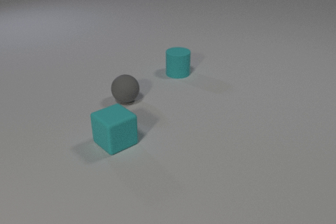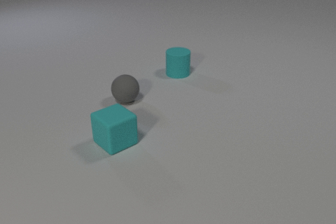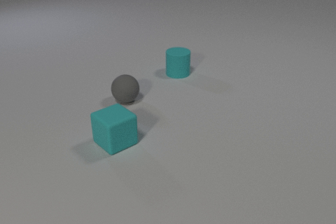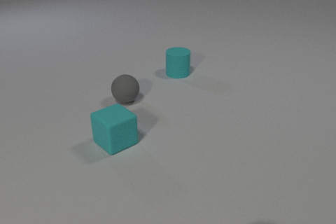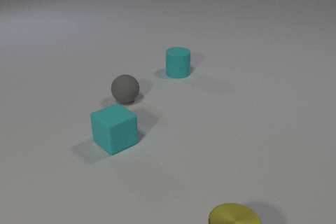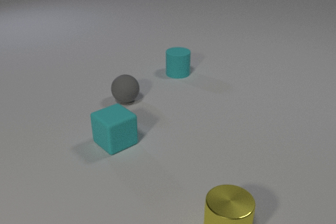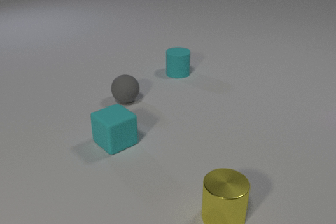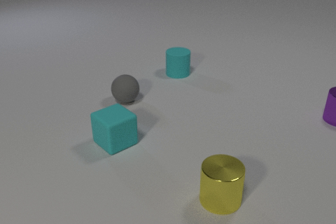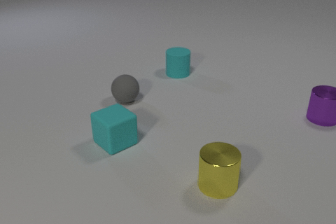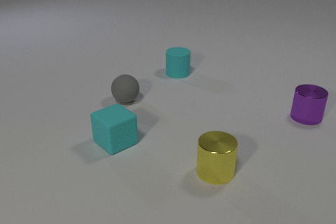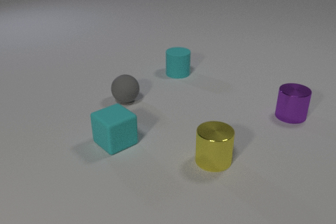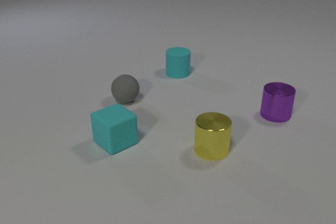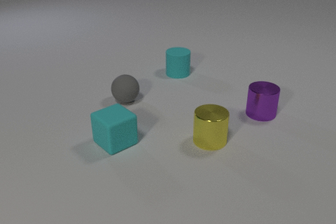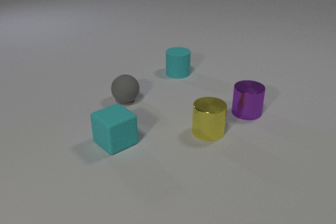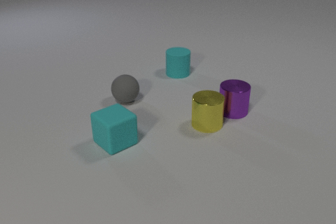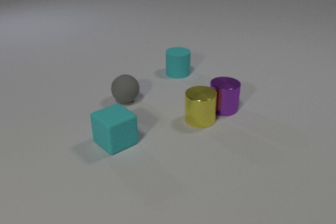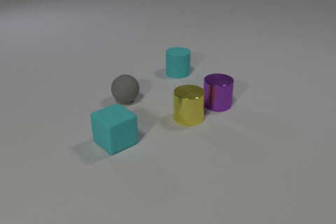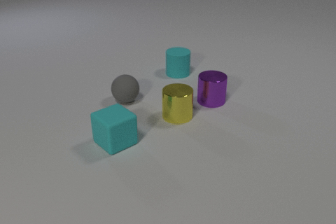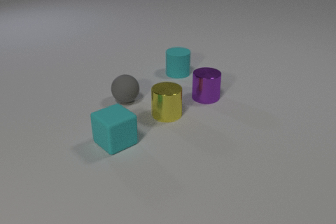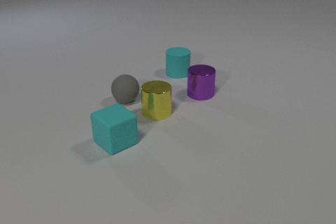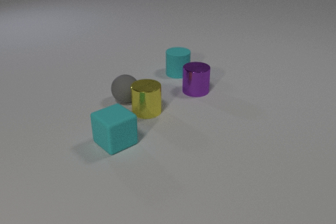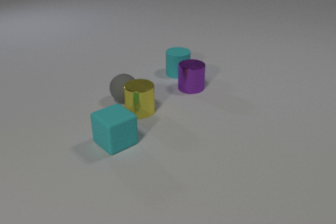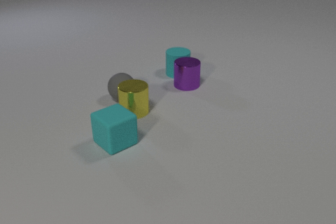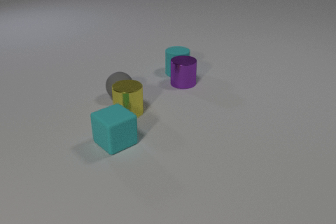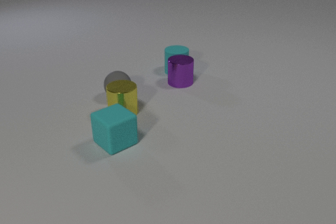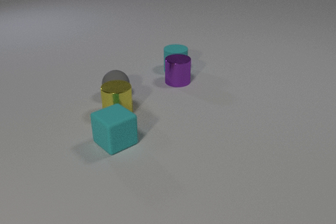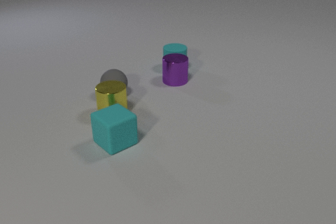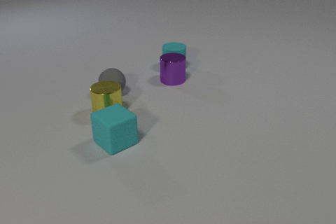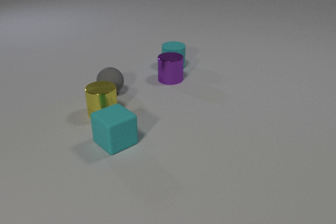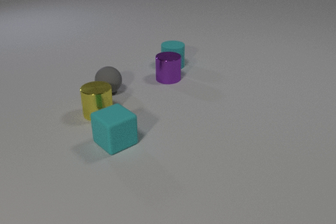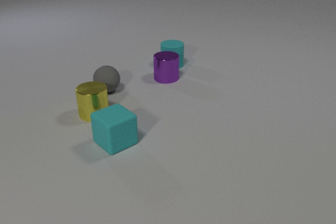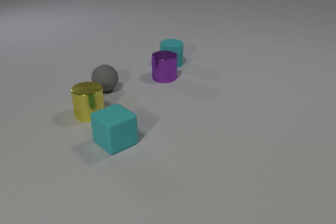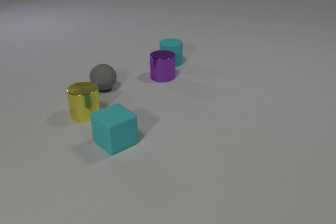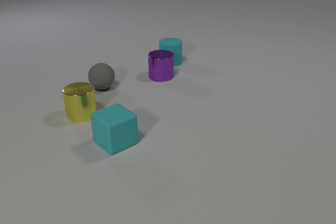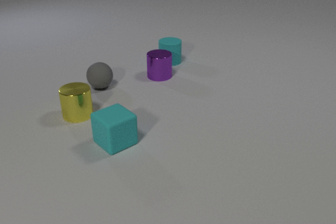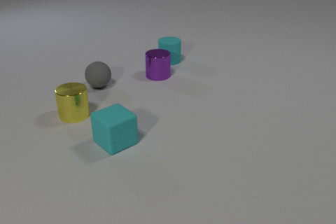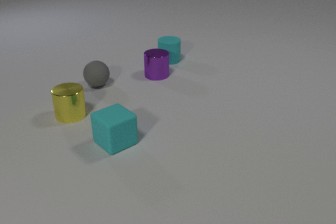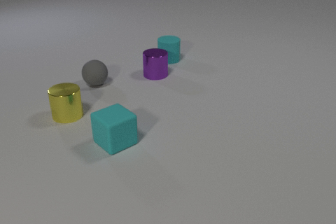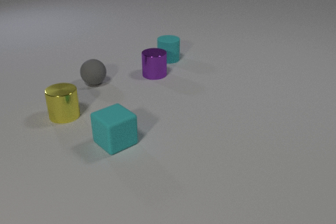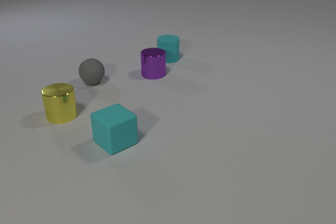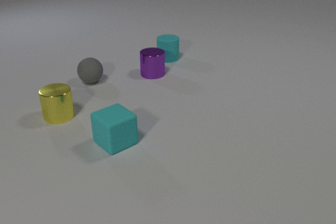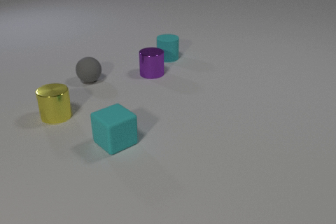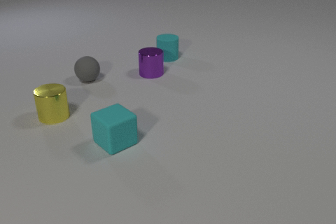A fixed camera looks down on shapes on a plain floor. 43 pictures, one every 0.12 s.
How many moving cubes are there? 0.
How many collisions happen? 3.
What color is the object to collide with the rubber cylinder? purple.
0.00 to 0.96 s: The yellow metal cylinder comes in at the bottom edge, slides away from the camera. The purple metal cylinder comes in at the right edge, slides to the left.
0.96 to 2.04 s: The yellow metal cylinder slides away from the camera. The purple metal cylinder slides to the left. The yellow metal cylinder and the purple metal cylinder collide.
2.04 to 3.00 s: The yellow metal cylinder slides to the left. The purple metal cylinder slides away from the camera and to the left. The gray rubber sphere rolls away from the camera and to the left. The cyan rubber cylinder slides away from the camera. The yellow metal cylinder and the gray rubber sphere collide. The purple metal cylinder and the cyan rubber cylinder collide.
3.00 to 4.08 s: The yellow metal cylinder slides to the left. The purple metal cylinder slides to the left and away from the camera. The gray rubber sphere rolls away from the camera and to the left. The cyan rubber cylinder slides away from the camera.
4.08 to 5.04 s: The yellow metal cylinder slides to the left. The purple metal cylinder slides to the left and away from the camera. The gray rubber sphere rolls away from the camera and to the left. The cyan rubber cylinder slides away from the camera.
